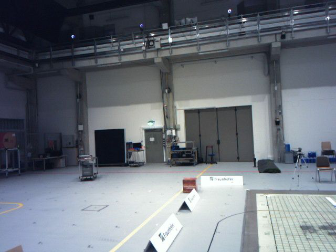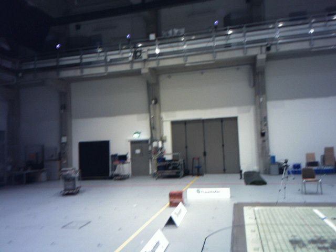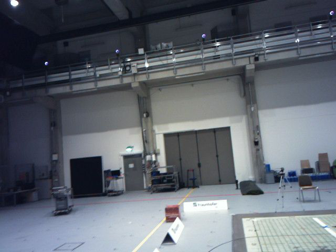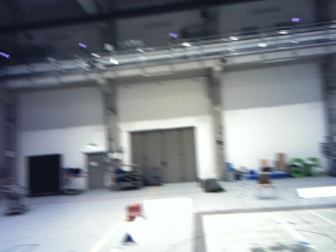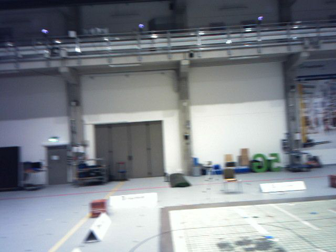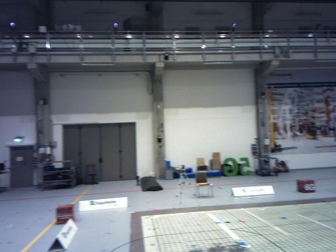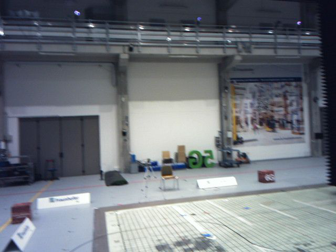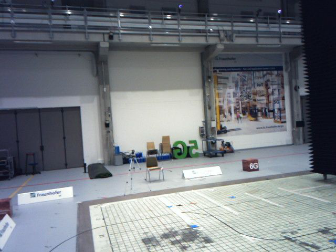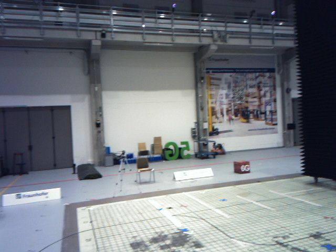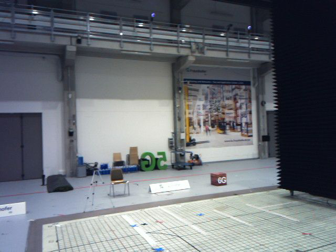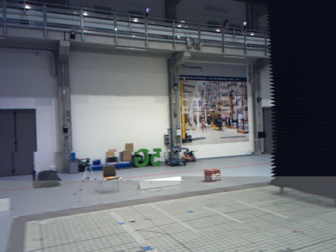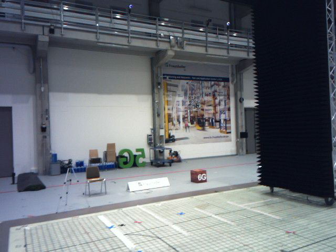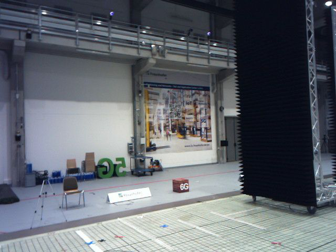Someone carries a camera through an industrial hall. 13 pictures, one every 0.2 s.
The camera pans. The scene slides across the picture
to the left.
The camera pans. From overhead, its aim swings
clockwise.
0.0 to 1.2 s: The camera swings to its right by about 30 degrees, and the scene slides to the left. It travels forward, about 1 m, so what stands in front looms larger.
1.2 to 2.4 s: The camera pans to its right, which is clockwise from overhead, by about 20 degrees. It travels forward, about 1 m, so what stands in front looms larger. It gains speed.
The film runs forward here.
